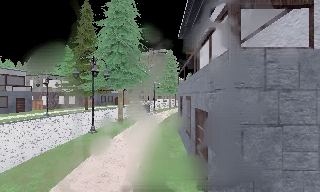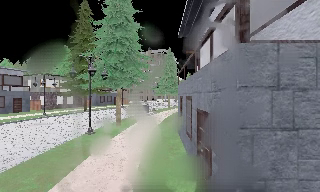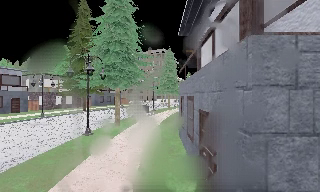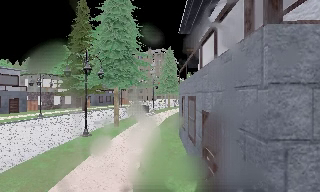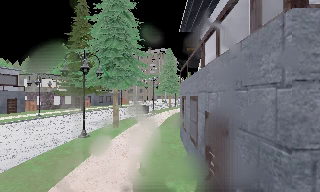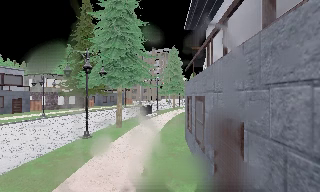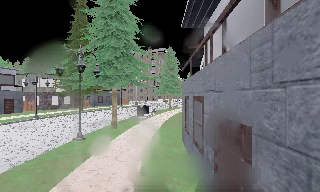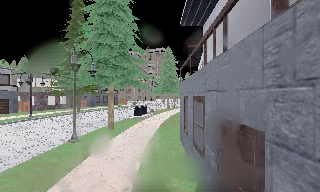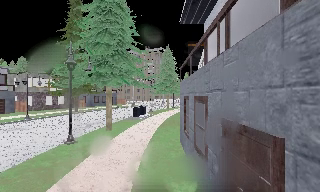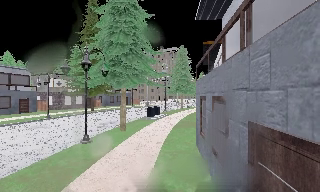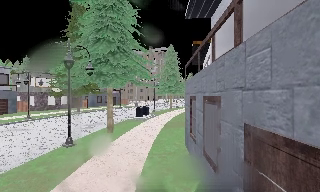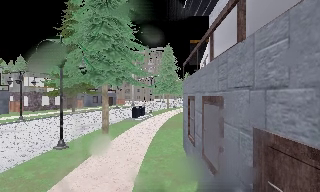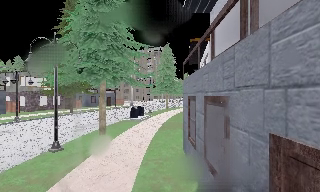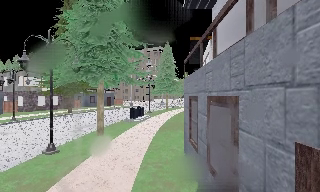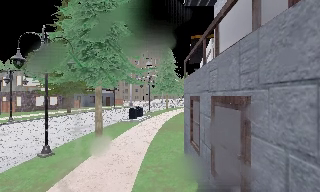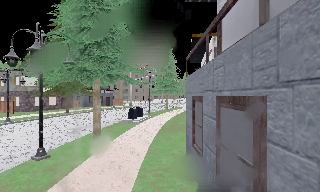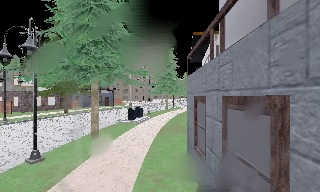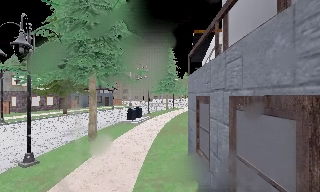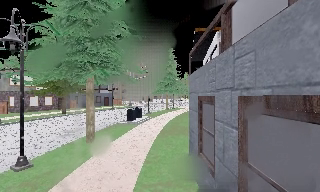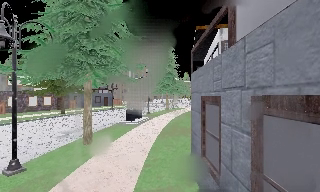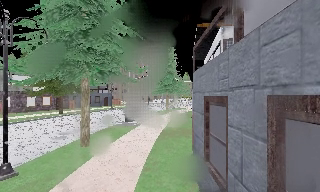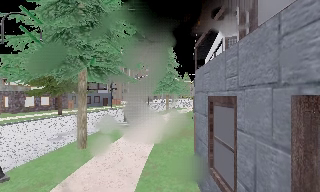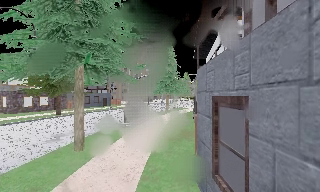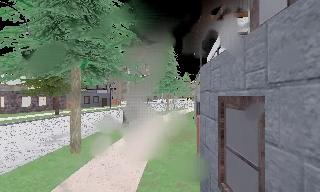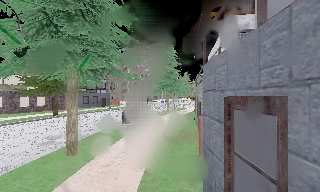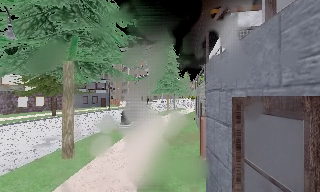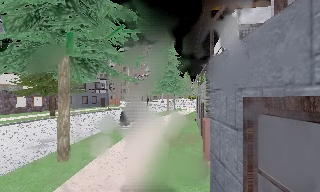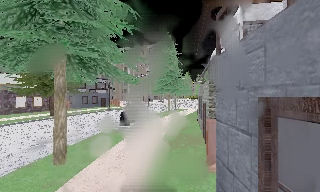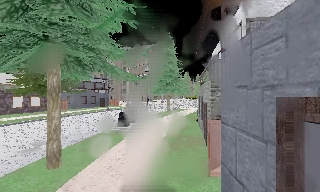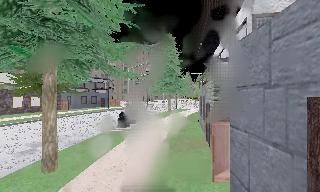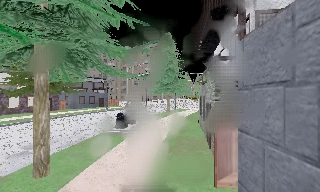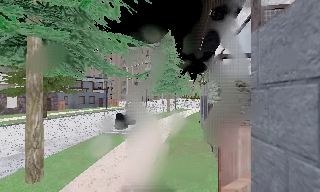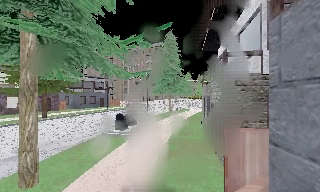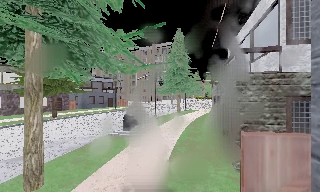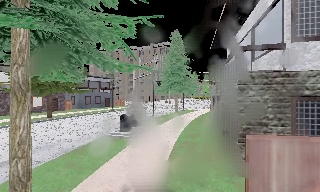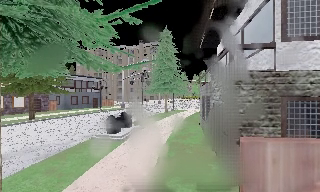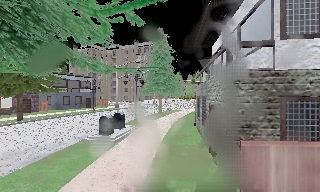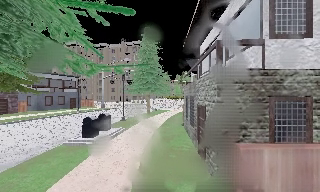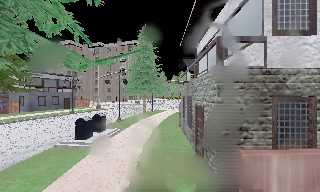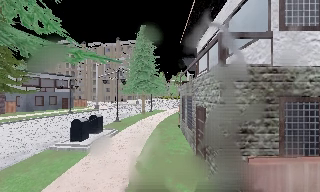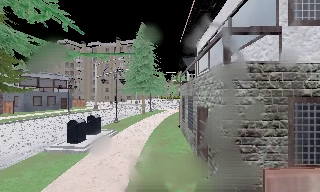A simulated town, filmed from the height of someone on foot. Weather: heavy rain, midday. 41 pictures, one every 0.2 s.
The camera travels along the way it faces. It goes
forward.
0.0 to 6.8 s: The camera travels forward, about 9 m, so what stands in front looms larger.
6.8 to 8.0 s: The camera swings to its right by about 10 degrees, and the scene slides to the left. It travels forward, about 1.5 m, so what stands in front looms larger.
The film runs forward here.
